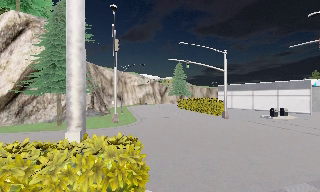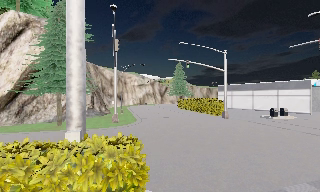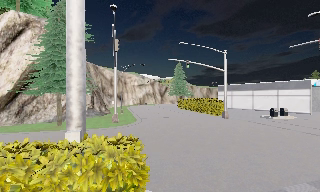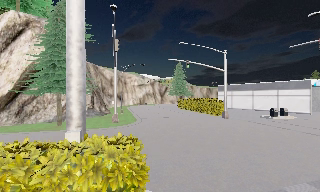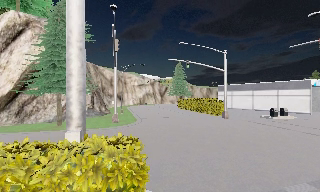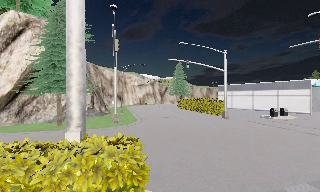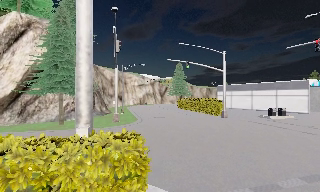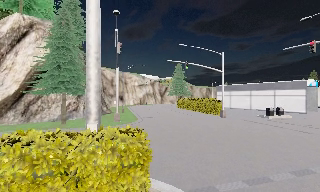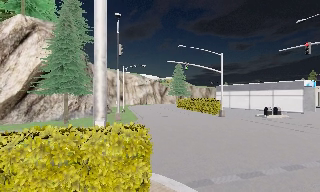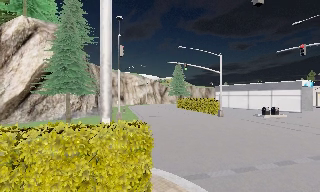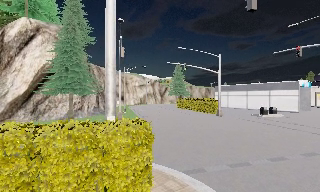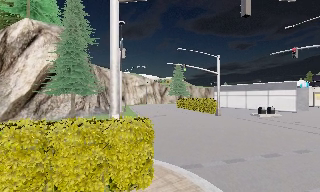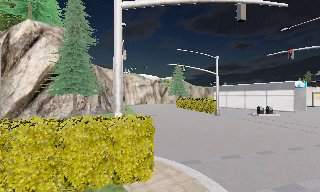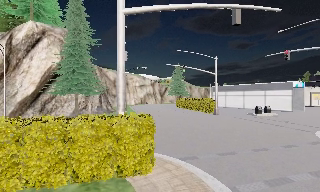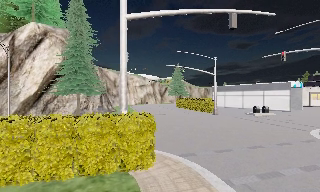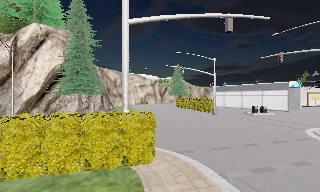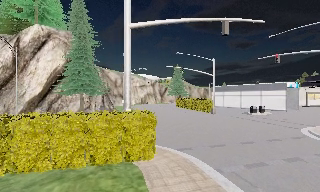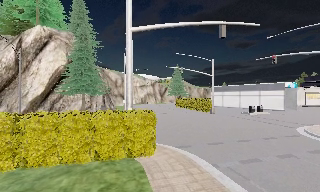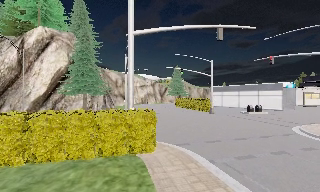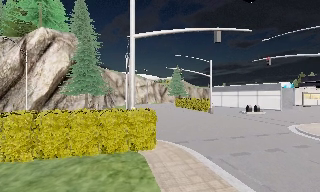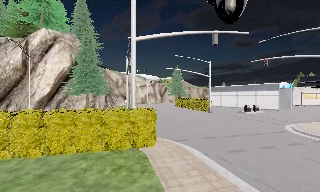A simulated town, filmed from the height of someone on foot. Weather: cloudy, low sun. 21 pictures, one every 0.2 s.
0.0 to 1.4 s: The camera travels backward, about 0.5 m, so what stands in front gets smaller. It gains speed.
1.4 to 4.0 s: The camera travels backward, about 5 m, so what stands in front gets smaller.
The film runs backward here.
